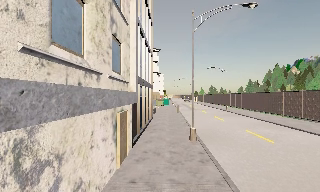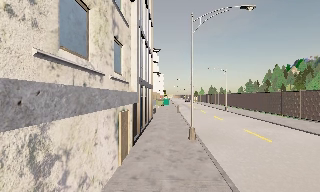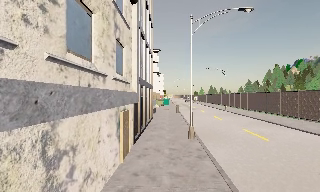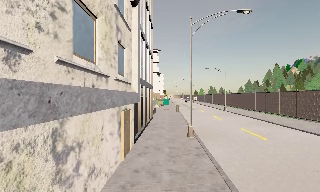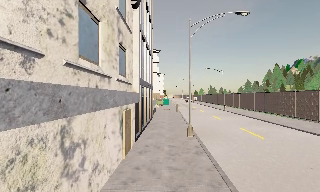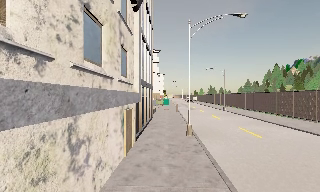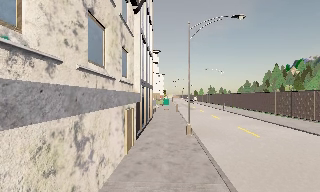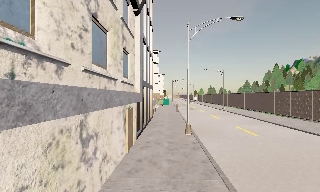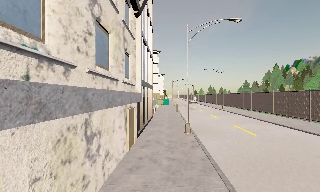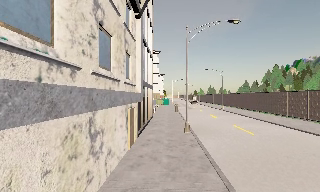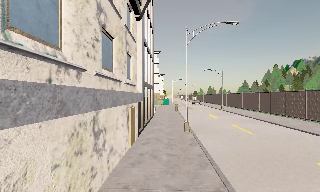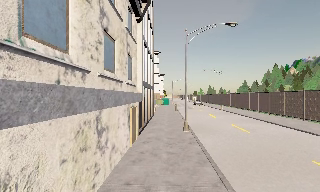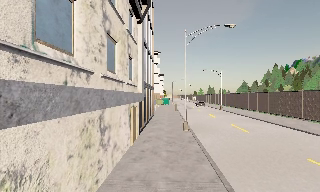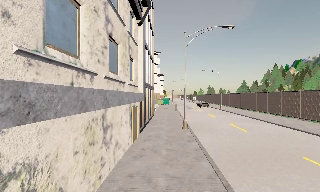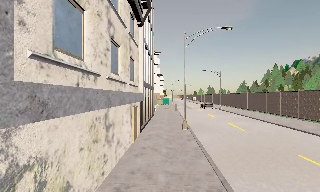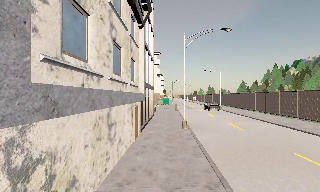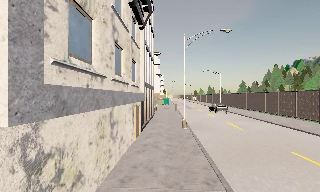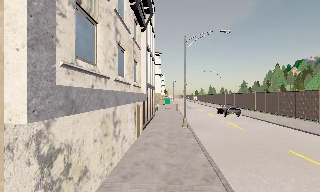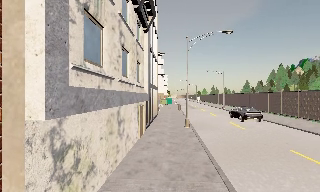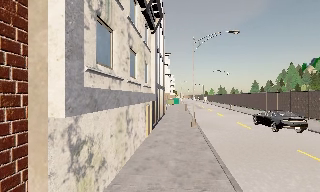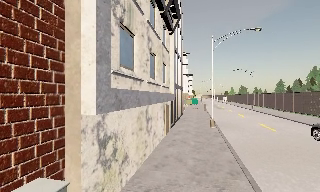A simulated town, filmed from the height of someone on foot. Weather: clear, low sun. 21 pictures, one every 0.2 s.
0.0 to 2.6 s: The camera travels backward, about 3 m, so what stands in front gets smaller.
2.6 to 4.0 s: The scene slides to the right, as the camera pans about 10 degrees to its left. It travels backward, about 1.5 m, so what stands in front gets smaller.
The film runs backward here.
